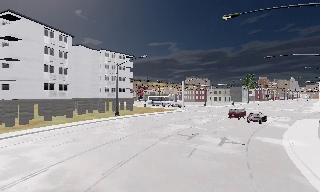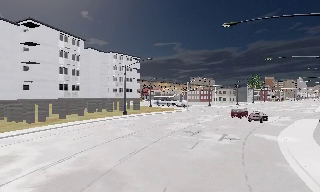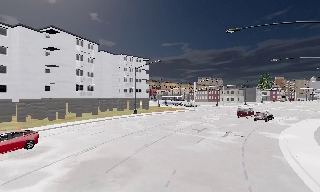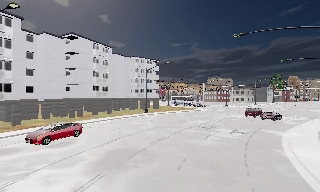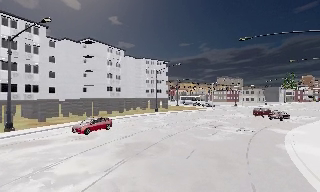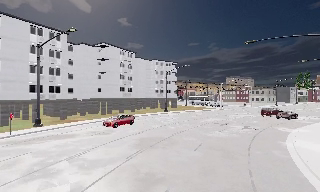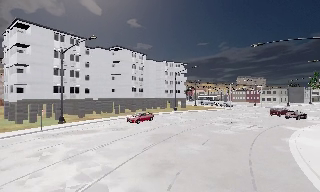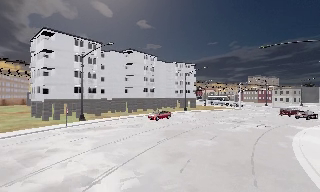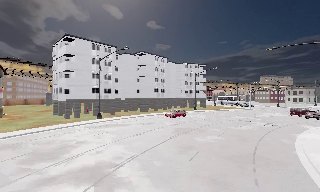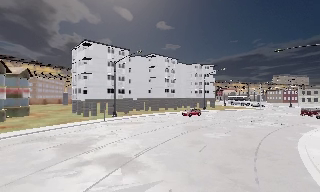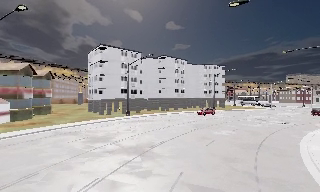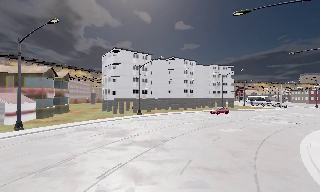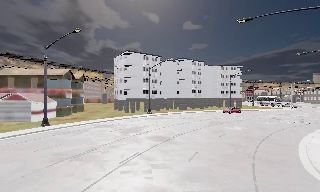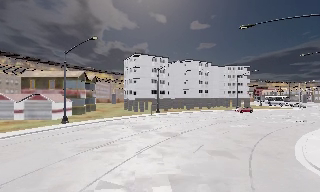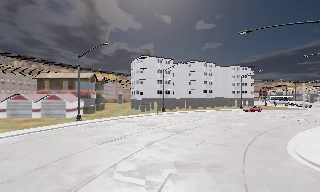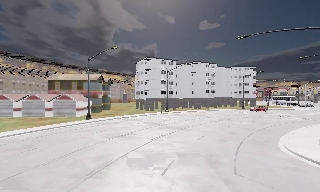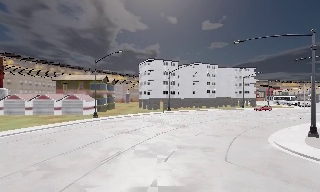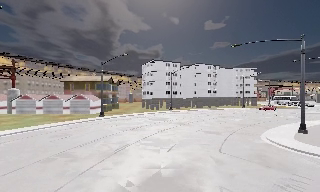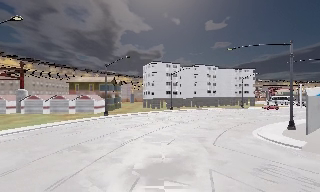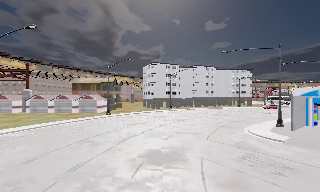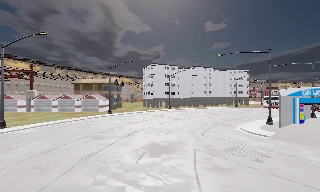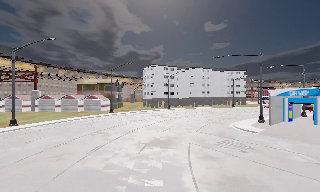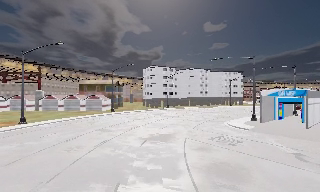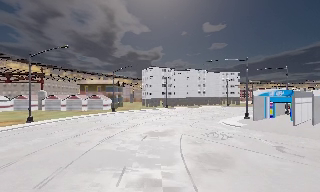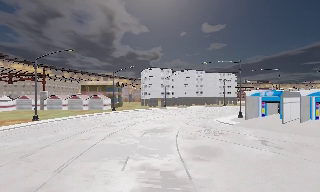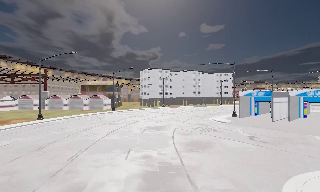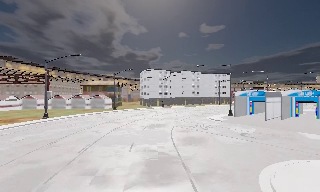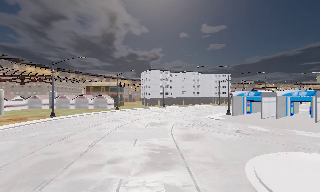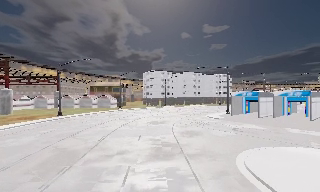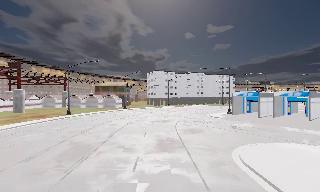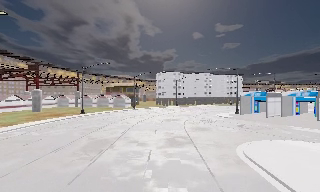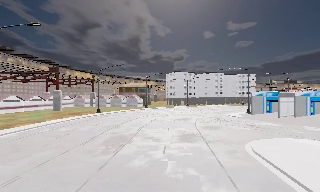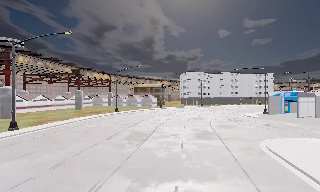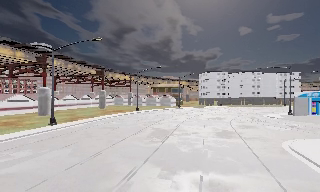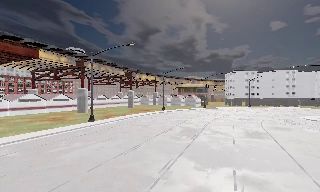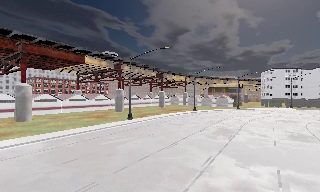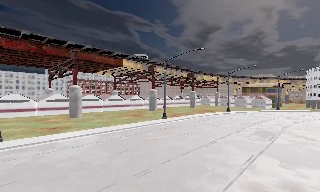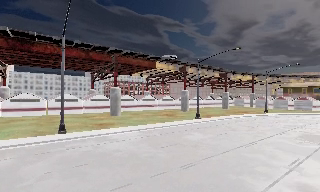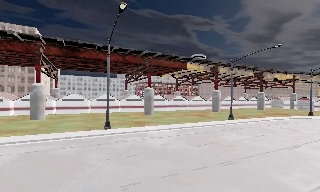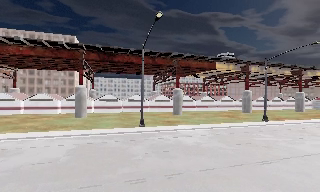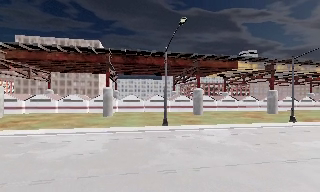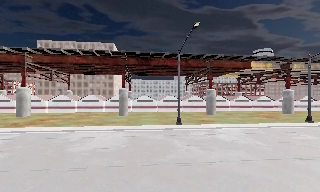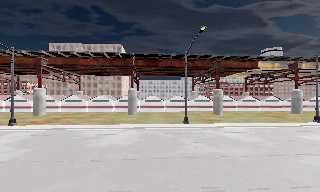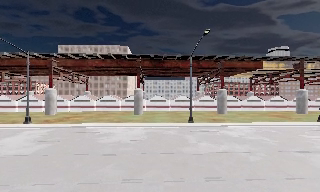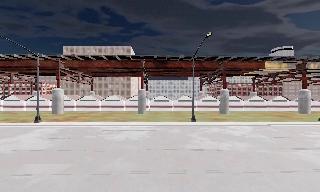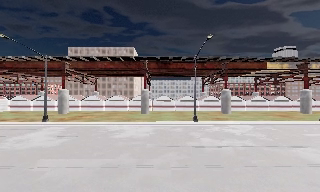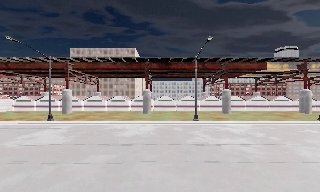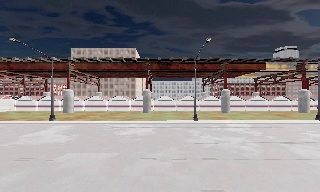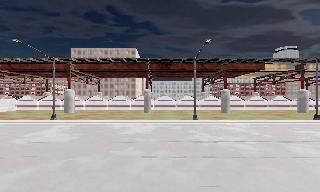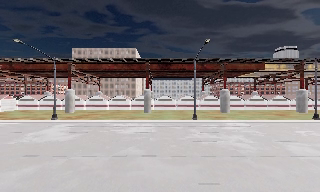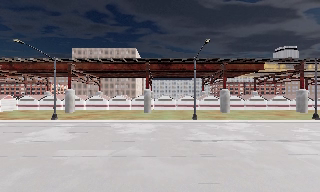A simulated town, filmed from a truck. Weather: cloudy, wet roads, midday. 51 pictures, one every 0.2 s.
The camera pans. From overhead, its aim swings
counterclockwise.
The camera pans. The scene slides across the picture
to the right.
0.0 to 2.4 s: The camera swings to its left by about 35 degrees, and the scene slides to the right. It travels backward, about 20 m.
2.4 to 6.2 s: The camera pans to its left, which is counterclockwise from overhead, by about 15 degrees. It travels backward, about 30 m, so what stands in front gets smaller.
6.2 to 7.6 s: The scene slides to the right, as the camera pans about 60 degrees to its left. It travels backward and to its left, about 9 m.
7.6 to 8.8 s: The camera swings to its left by about 25 degrees, and the scene slides to the right. It travels backward, about 6 m, so what stands in front gets smaller.
8.8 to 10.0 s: The camera travels backward, about 2.5 m, so what stands in front gets smaller. It loses speed.
The film runs backward here.
